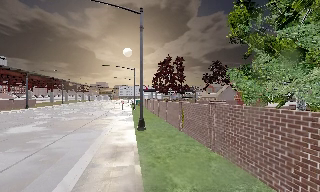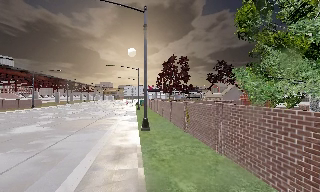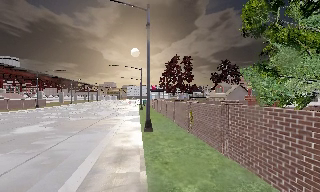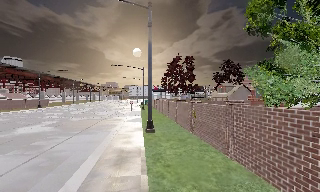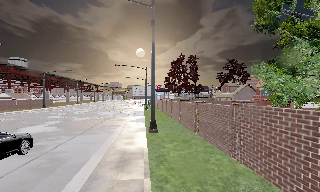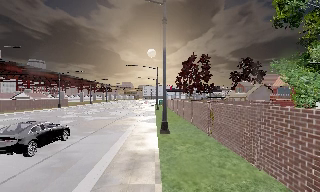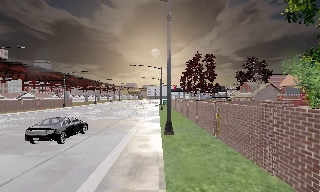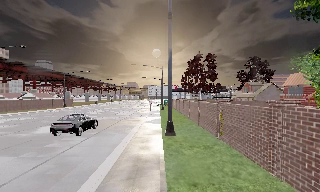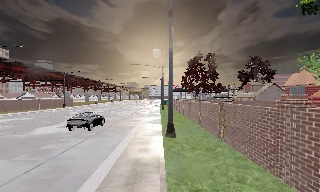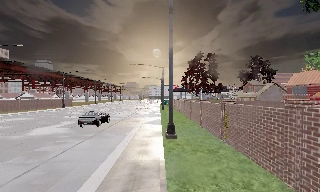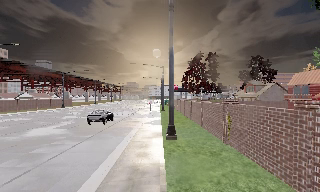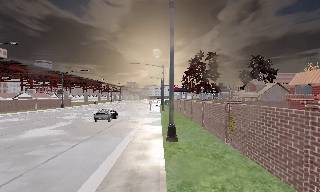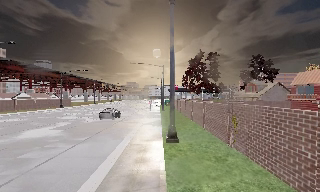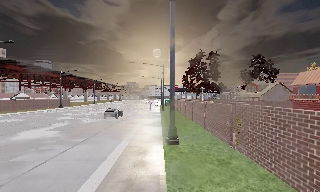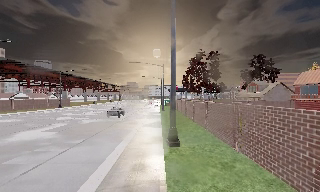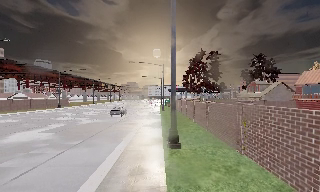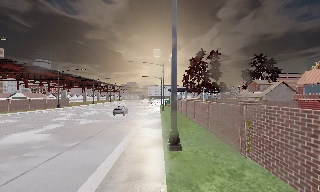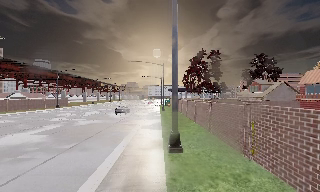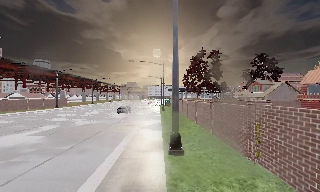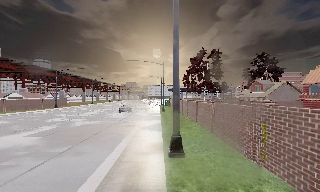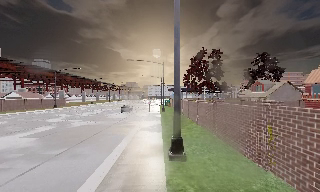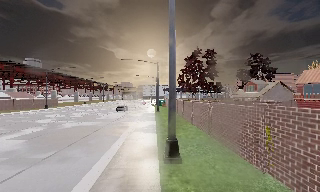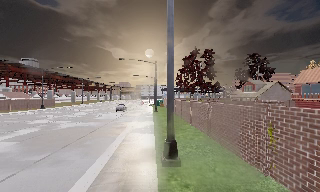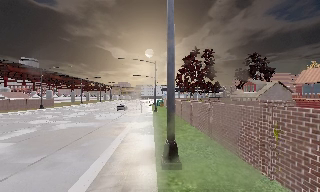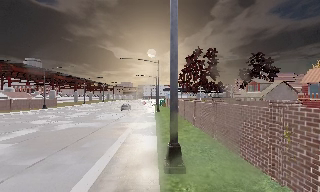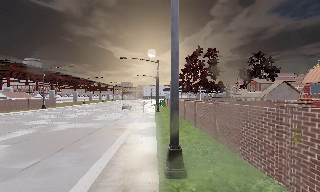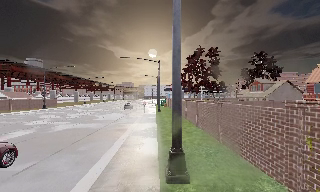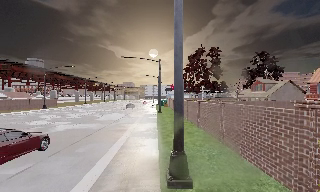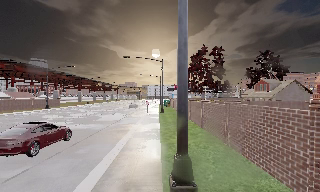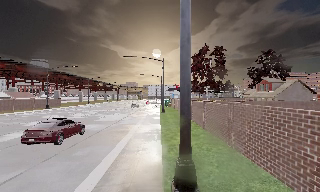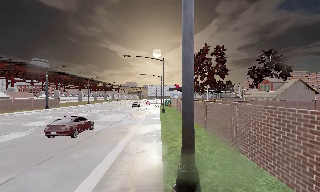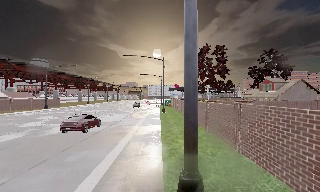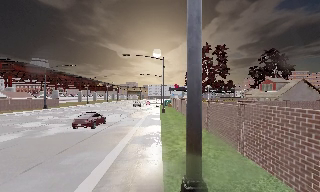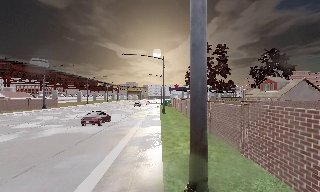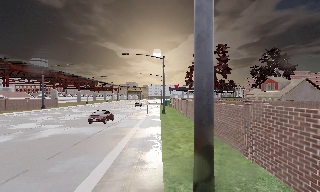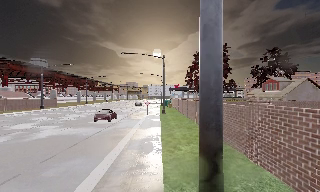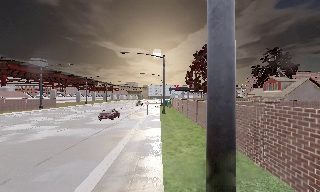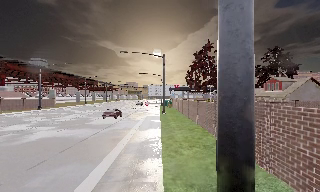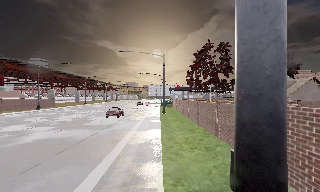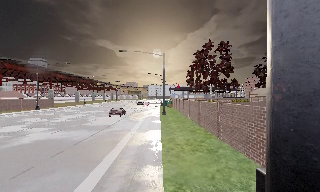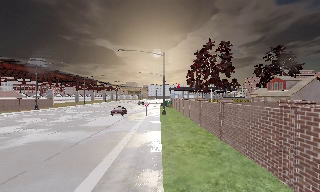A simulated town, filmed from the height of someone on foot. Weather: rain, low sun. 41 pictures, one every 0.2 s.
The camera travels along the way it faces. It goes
forward.
0.0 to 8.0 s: The camera pans to its left, which is counterclockwise from overhead, by about 10 degrees. It travels forward, about 13 m, so what stands in front looms larger.
The film runs forward here.
